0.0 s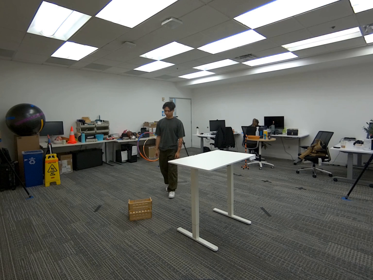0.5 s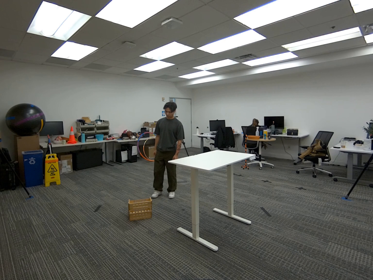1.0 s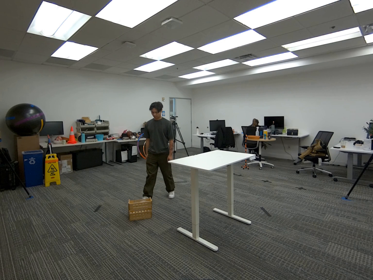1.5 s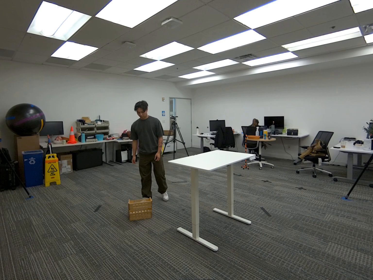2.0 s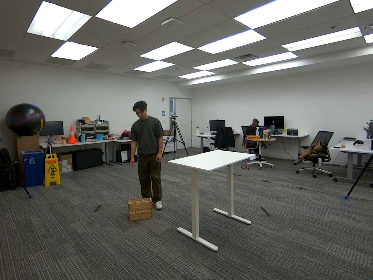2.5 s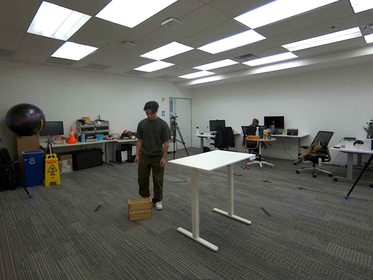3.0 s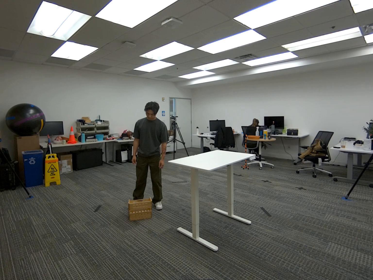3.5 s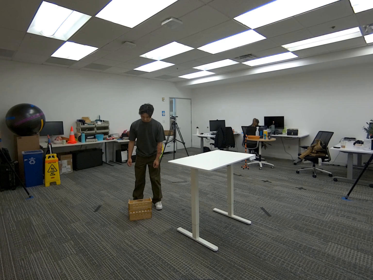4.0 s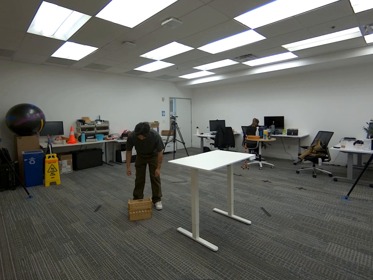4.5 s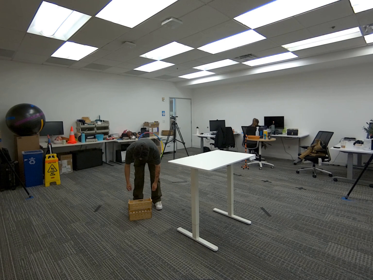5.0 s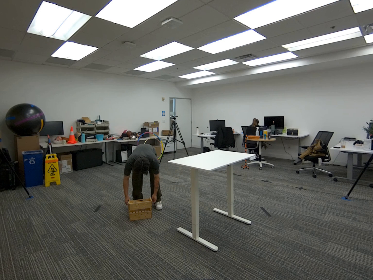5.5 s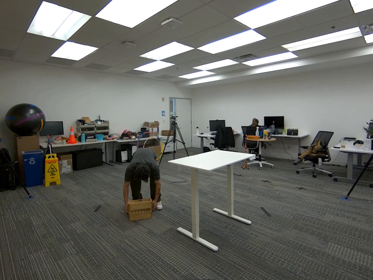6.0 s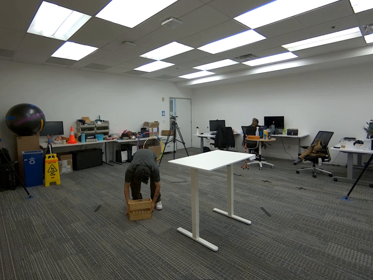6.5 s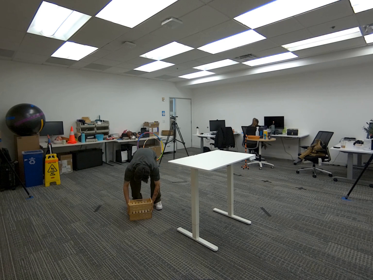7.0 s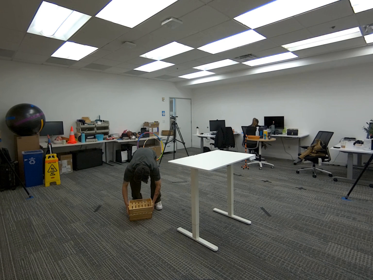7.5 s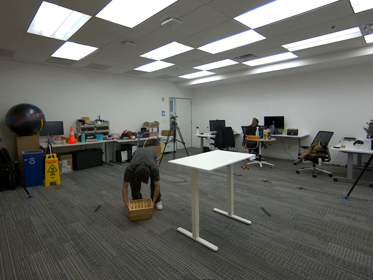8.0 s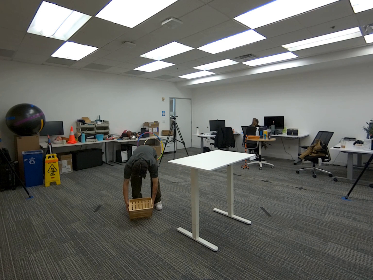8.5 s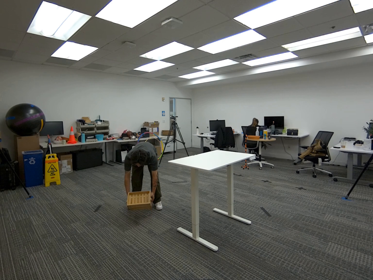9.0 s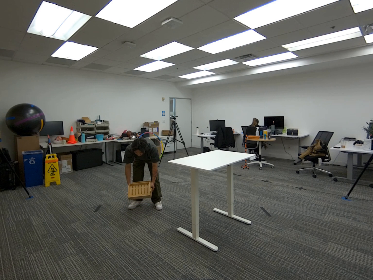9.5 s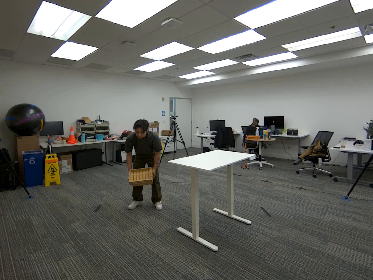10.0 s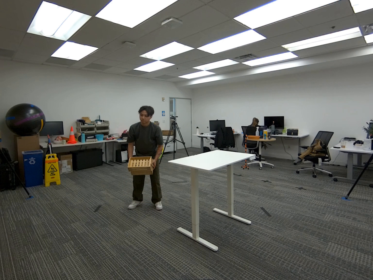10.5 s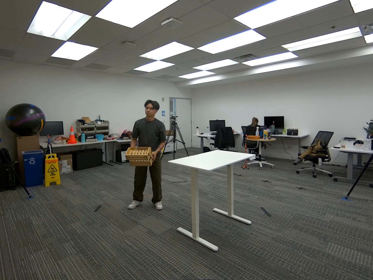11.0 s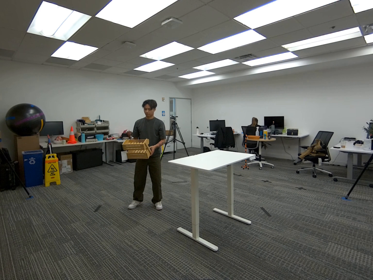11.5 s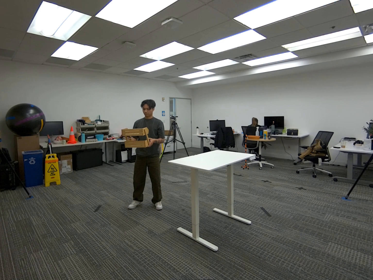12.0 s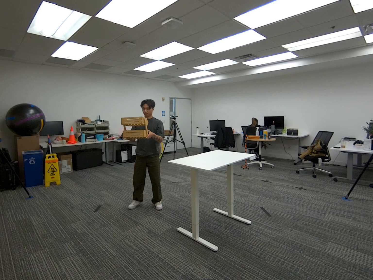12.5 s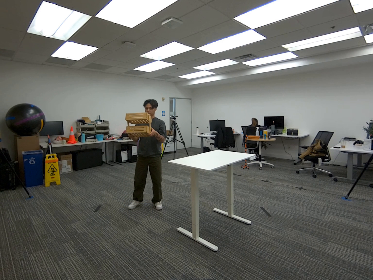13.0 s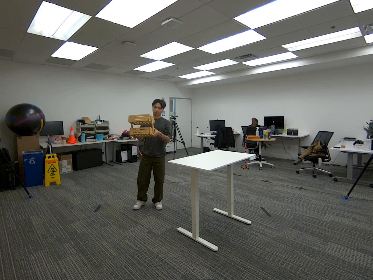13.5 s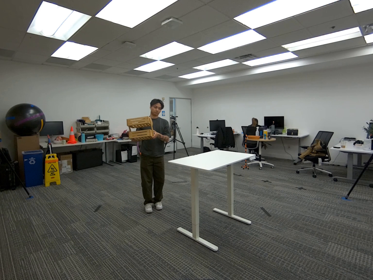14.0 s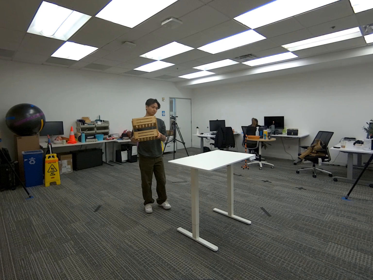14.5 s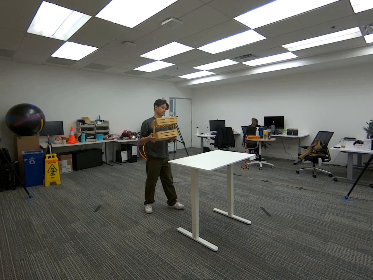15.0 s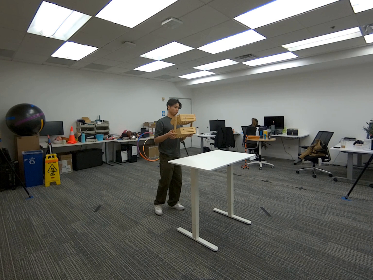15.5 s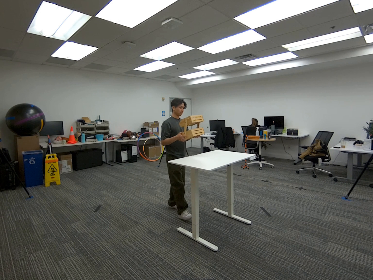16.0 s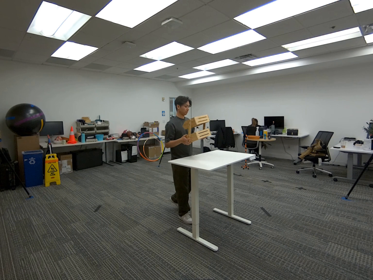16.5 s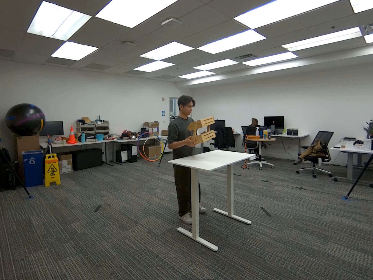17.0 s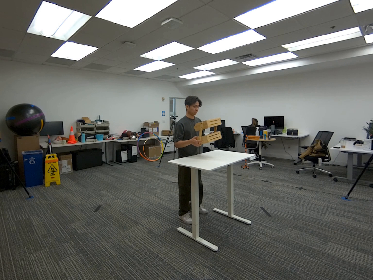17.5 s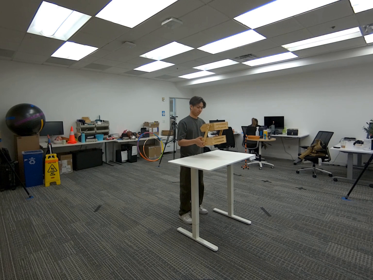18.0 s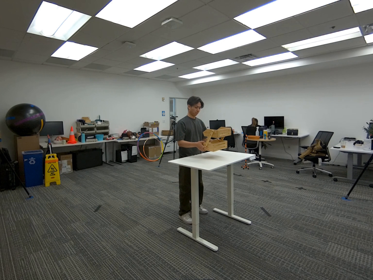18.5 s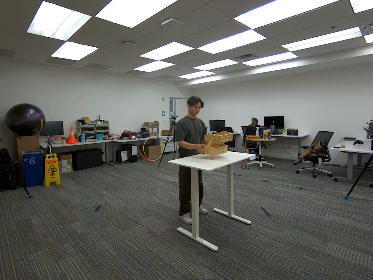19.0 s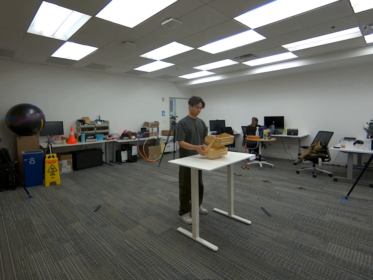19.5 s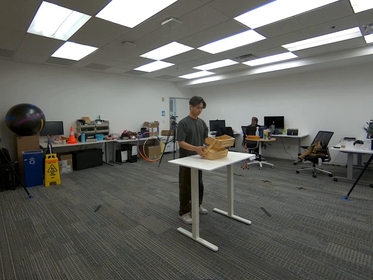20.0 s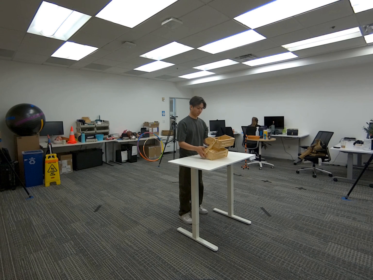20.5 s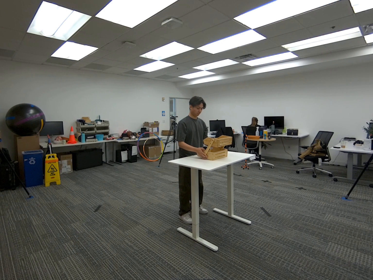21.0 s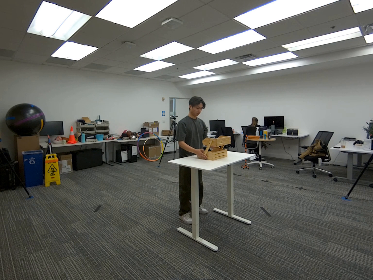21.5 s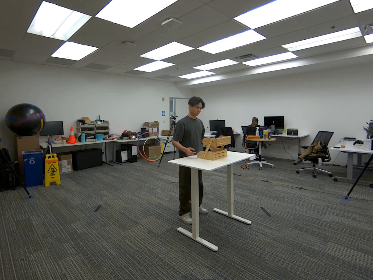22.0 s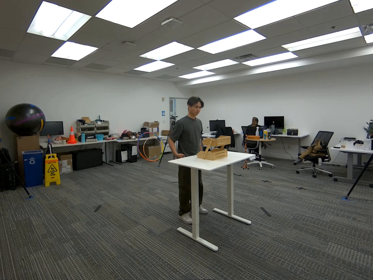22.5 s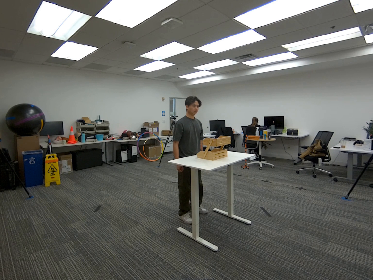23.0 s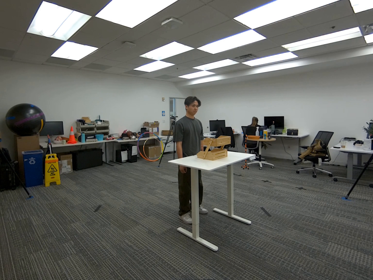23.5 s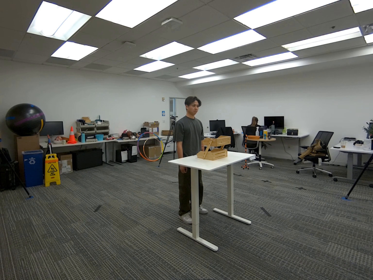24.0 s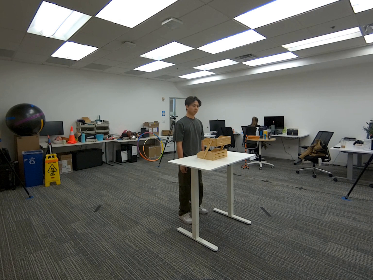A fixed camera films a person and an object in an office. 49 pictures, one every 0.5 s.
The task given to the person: Walk over to the wooden crate on the ground and pick up the wooden crate from the bottom shelf using both hands and place on the white desk.
